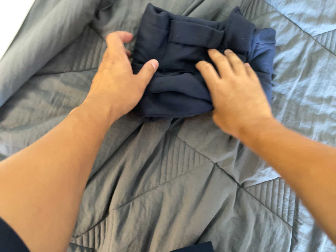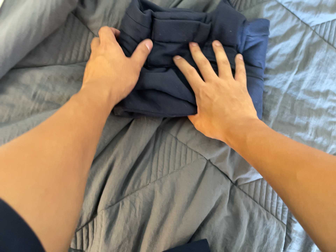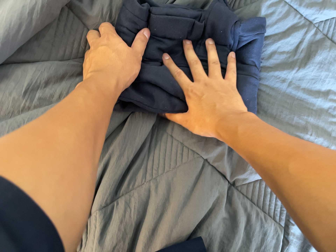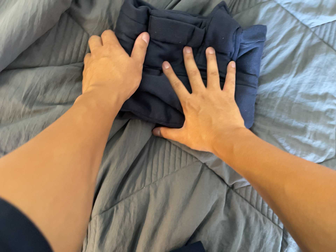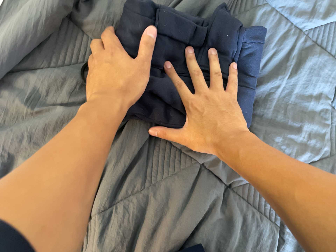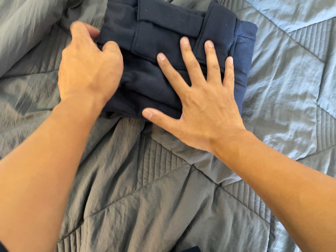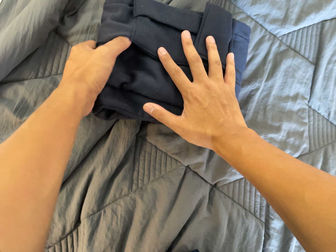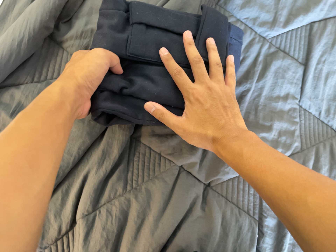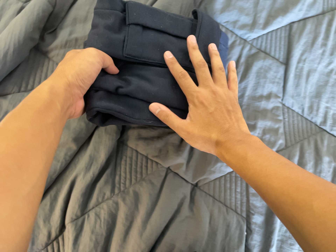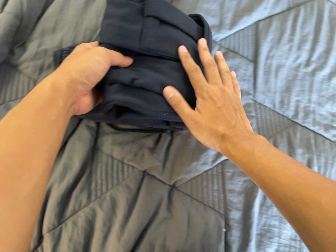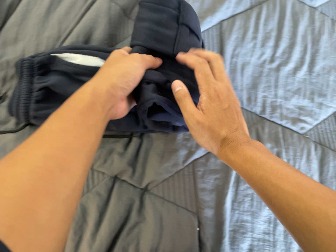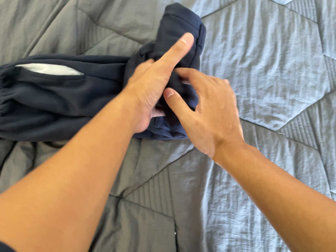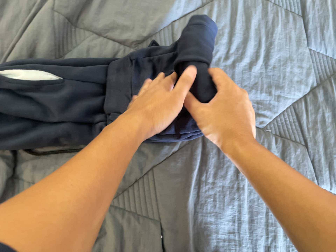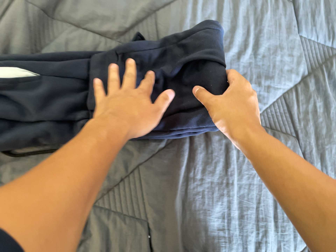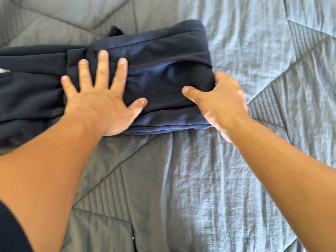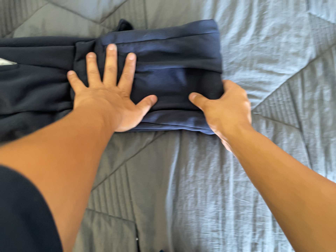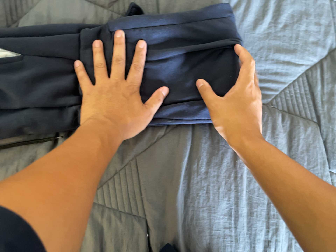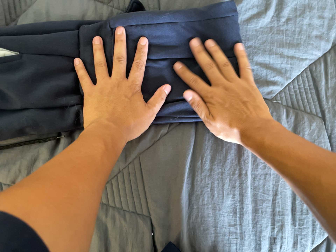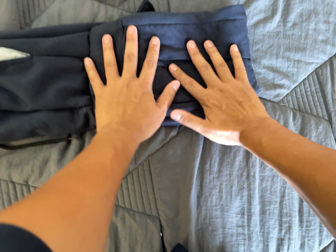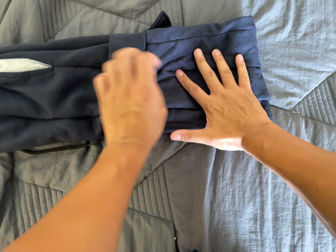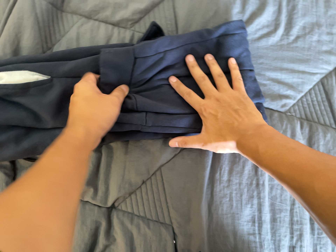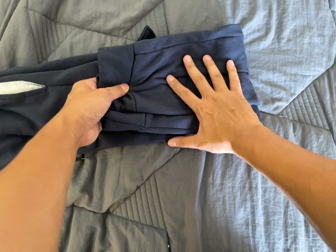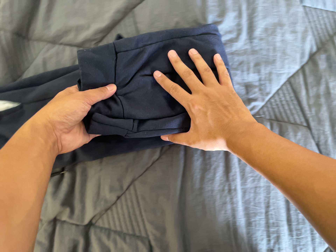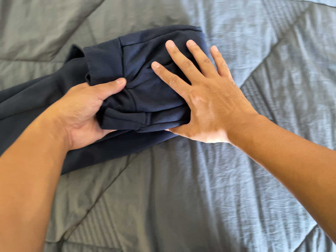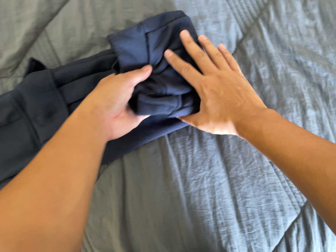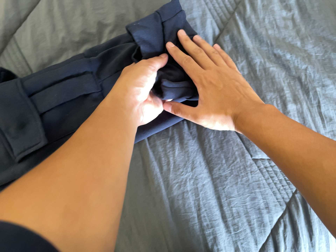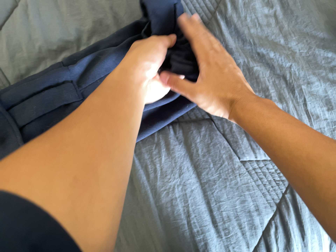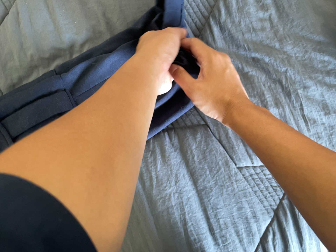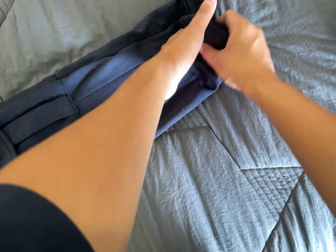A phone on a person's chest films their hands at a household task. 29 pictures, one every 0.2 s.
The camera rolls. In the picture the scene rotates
counterclockwise.
0.0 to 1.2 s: The camera shifts only a little, or ends up much as it began.
1.2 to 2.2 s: The camera travels to its right, about 16 cm, so close, fixed things drift to the left. It rolls about its line of sight by about 15 degrees, and the scene rotates counterclockwise.
2.2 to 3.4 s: The camera travels forward and toward the top of its view, about 14 cm, so what stands in front looms larger. Its aim tips toward the bottom of its view by about 10 degrees.
3.4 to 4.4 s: The camera travels to its right, about 9 cm.
4.4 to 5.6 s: The camera travels to its right and toward the top of its view, about 20 cm, so close, fixed things drift to the left. It rolls about its line of sight by about 20 degrees, and the scene rotates counterclockwise.
The film runs backward here.
